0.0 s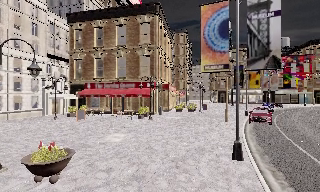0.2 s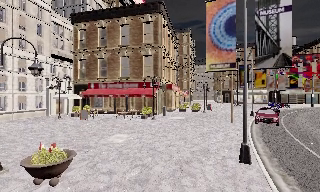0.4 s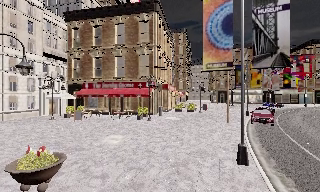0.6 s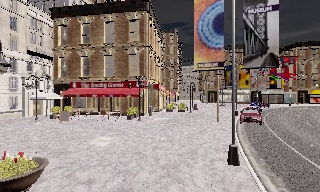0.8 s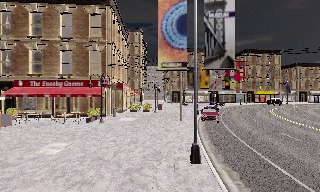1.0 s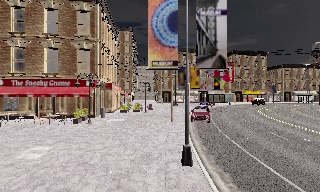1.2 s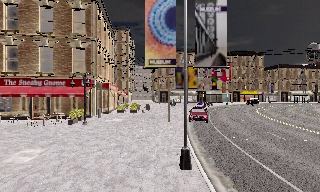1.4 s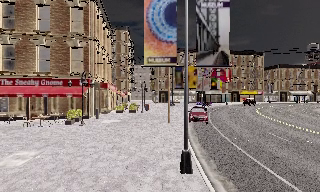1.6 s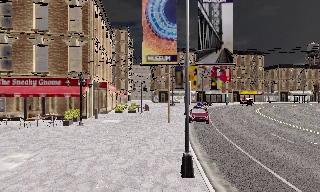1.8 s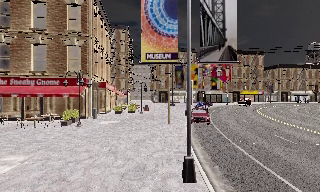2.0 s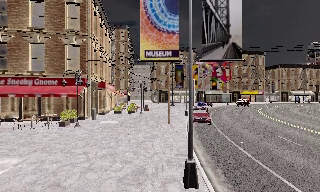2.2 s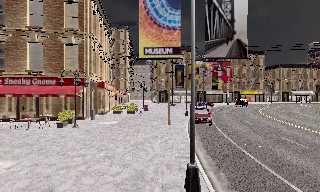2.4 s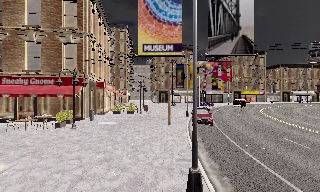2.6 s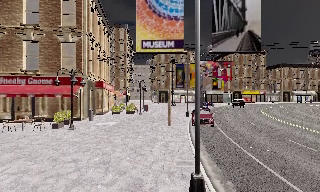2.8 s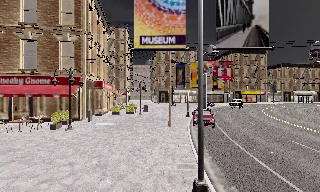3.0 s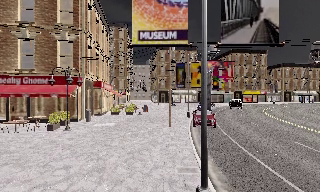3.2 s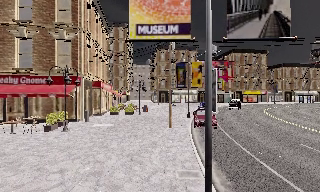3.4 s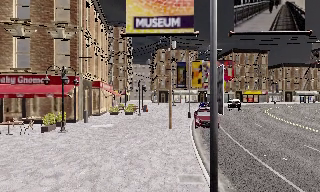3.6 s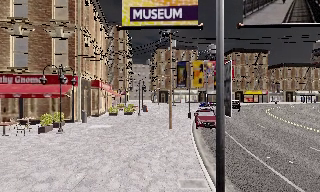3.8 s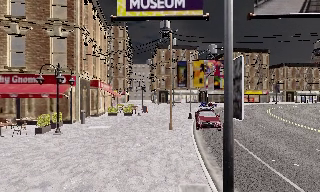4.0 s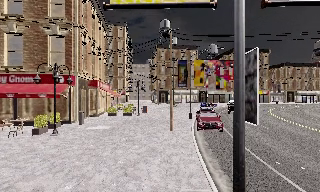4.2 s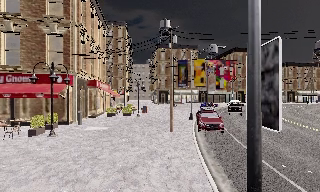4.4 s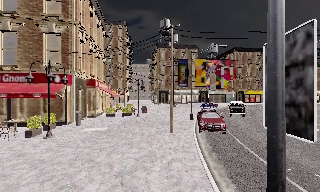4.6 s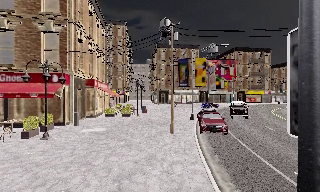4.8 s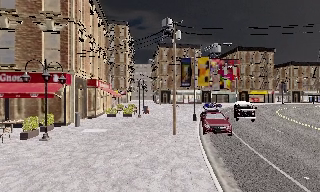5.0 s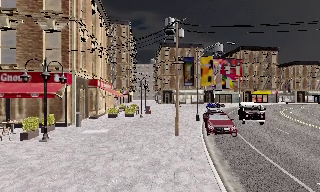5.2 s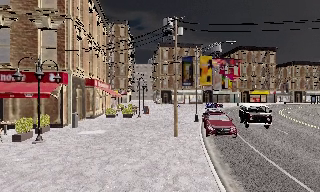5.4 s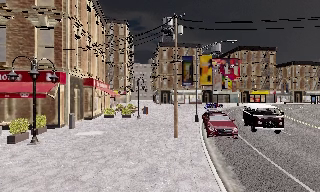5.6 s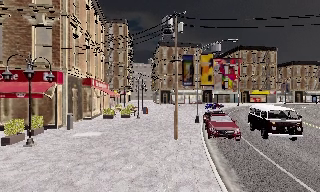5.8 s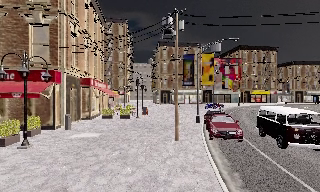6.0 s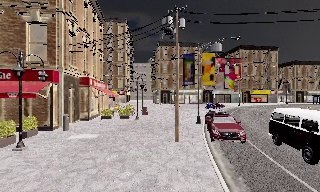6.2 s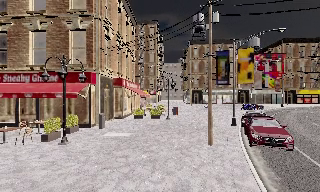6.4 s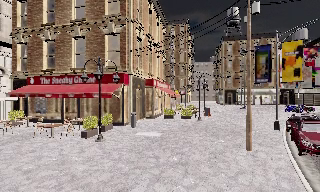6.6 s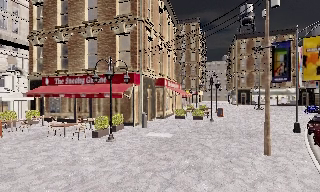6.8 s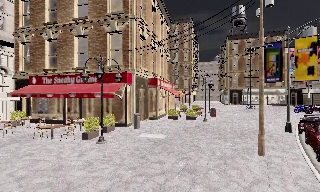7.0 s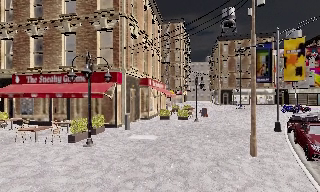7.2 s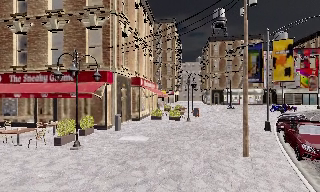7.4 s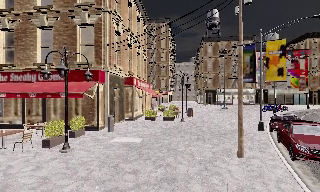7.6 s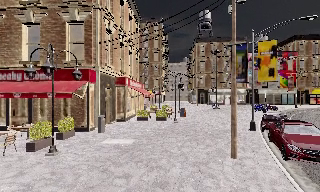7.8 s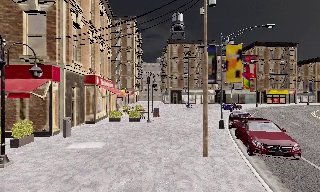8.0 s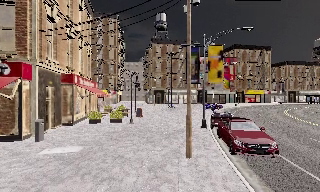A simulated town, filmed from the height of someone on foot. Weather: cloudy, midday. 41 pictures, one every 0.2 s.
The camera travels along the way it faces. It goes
forward.
0.0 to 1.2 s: The camera swings to its right by about 20 degrees, and the scene slides to the left. It travels forward, about 1.5 m, so what stands in front looms larger.
1.2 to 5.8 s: The camera travels forward, about 6 m, so what stands in front looms larger.
5.8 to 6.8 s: The scene slides to the right, as the camera pans about 25 degrees to its left. It travels forward, about 1.5 m, so what stands in front looms larger.
6.8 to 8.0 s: The camera pans to its right, which is clockwise from overhead, by about 25 degrees. It travels forward, about 1.5 m, so what stands in front looms larger.
The film runs forward here.
